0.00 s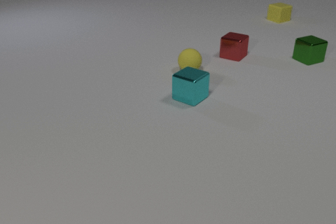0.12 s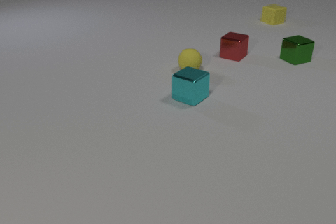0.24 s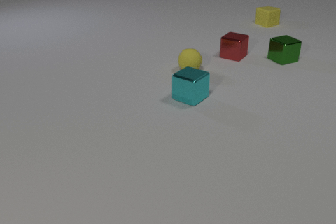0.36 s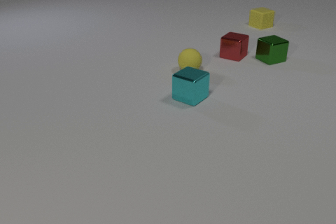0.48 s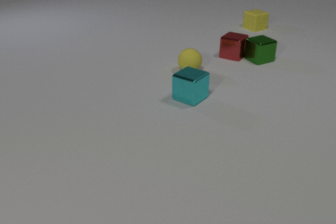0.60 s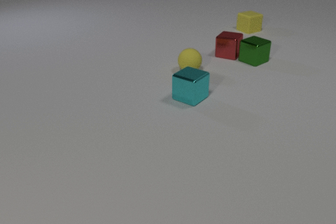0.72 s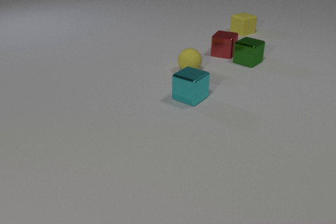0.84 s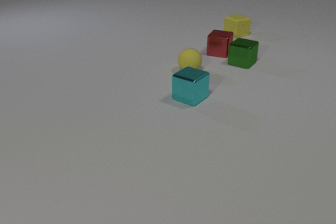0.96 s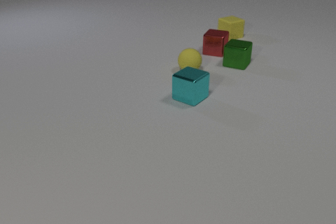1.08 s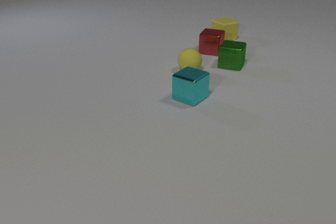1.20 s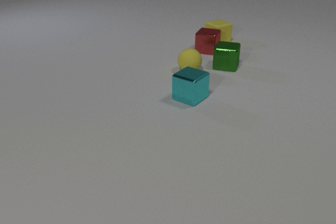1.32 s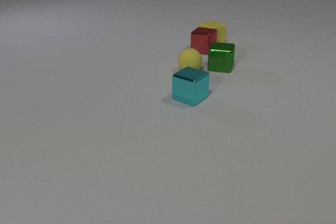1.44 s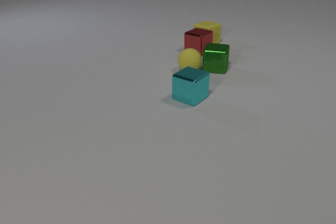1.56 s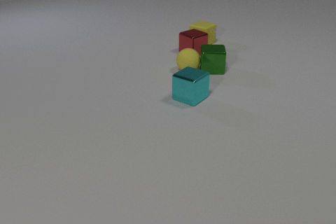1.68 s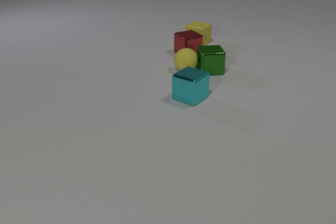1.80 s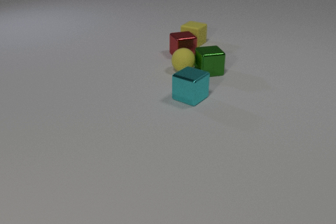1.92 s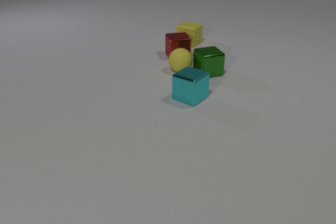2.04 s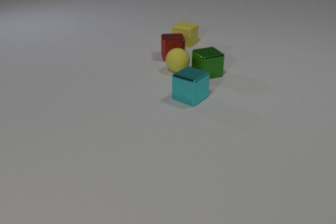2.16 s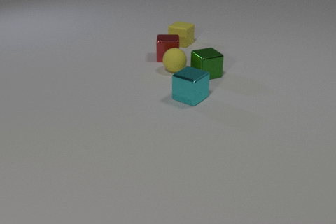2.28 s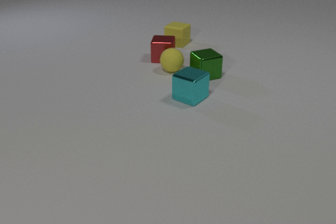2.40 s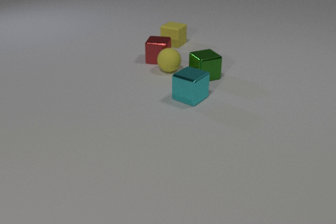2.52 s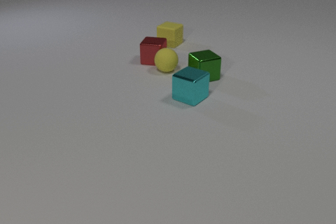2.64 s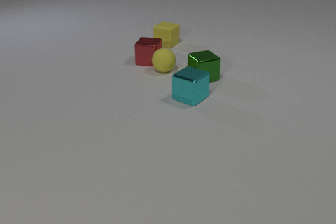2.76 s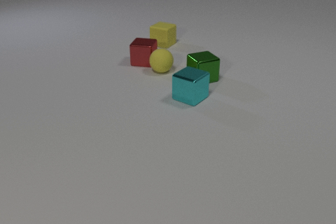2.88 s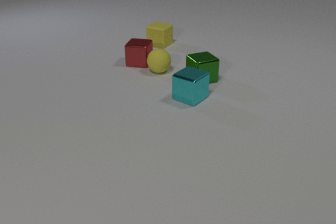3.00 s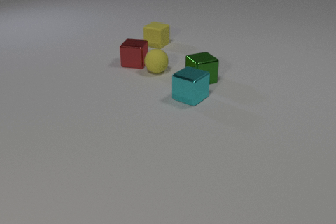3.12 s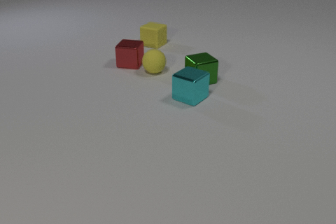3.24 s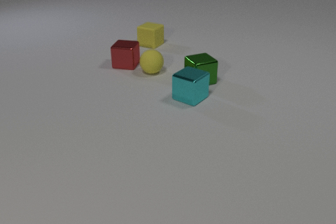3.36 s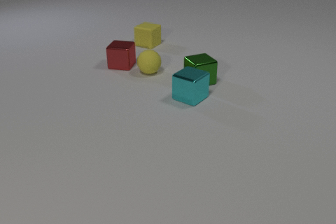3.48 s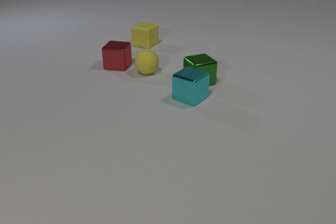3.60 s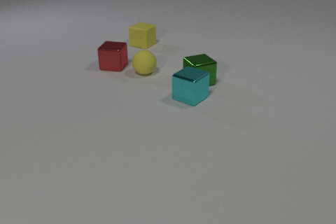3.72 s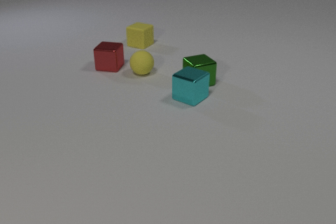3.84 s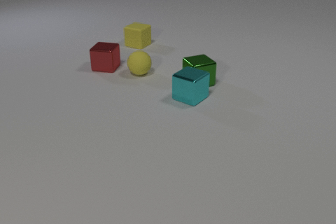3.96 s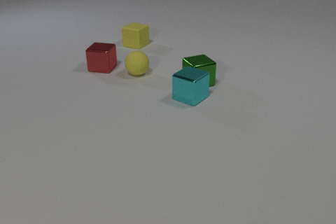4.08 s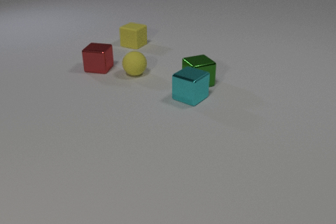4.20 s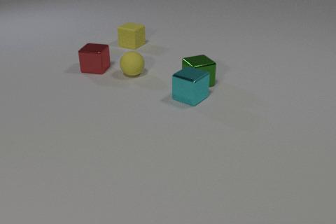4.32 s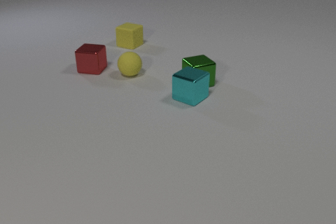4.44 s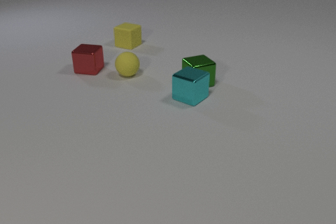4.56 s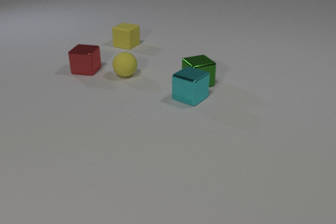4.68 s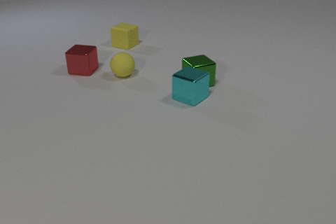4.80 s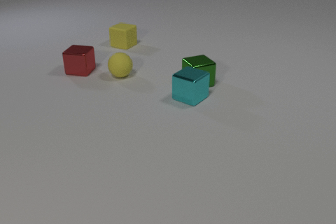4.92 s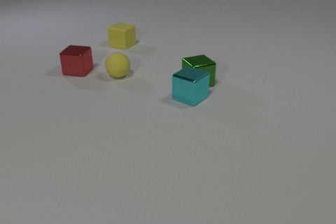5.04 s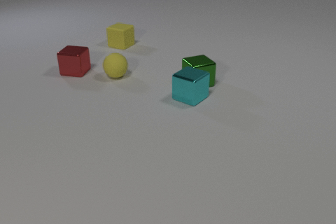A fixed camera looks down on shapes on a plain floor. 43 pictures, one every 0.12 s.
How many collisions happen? 4.
How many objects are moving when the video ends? 3.
Are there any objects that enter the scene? no.
0.00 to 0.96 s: The green metal cube slides to the left and toward the camera, spins so that its near face slides to the right, counterclockwise seen from above. The red metal cube slides to the left and away from the camera. The yellow rubber cube slides toward the camera and to the left. The green metal cube and the red metal cube collide.
0.96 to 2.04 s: The green metal cube slides to the left and toward the camera, spins so that its near face slides to the right, counterclockwise seen from above. The red metal cube slides to the left, spins clockwise seen from above by about 60 degrees, its near face sliding to the left. The yellow rubber sphere rolls to the left. The yellow rubber cube slides to the left and toward the camera, spins counterclockwise seen from above by about 30 degrees, its near face sliding to the right. The red metal cube and the yellow rubber cube collide. The green metal cube and the yellow rubber sphere collide.
2.04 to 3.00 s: The green metal cube slides toward the camera. The red metal cube slides to the left and toward the camera. The yellow rubber sphere rolls to the left. The yellow rubber cube slides to the left. The red metal cube and the yellow rubber sphere collide.
3.00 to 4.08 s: The green metal cube slides toward the camera. The red metal cube slides to the left. The yellow rubber sphere rolls to the left. The yellow rubber cube slides to the left.
4.08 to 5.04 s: The red metal cube slides to the left. The yellow rubber sphere rolls to the left. The yellow rubber cube slides to the left.
